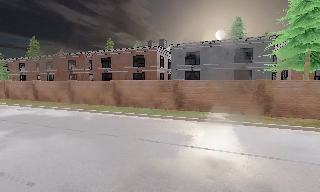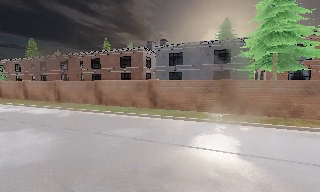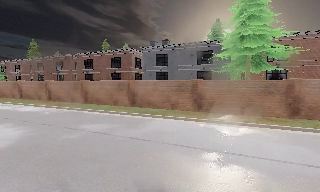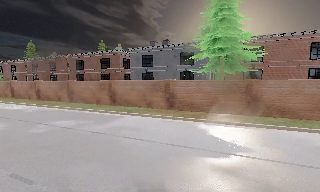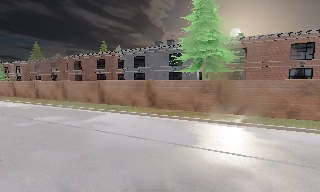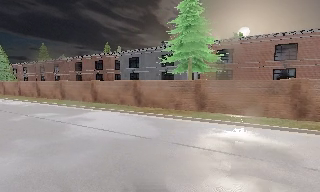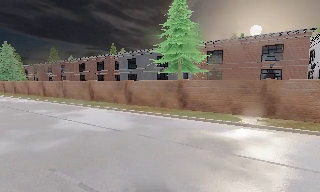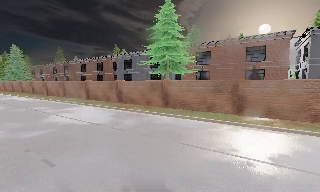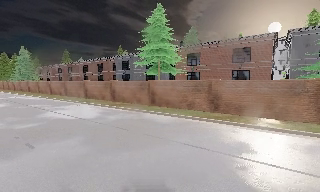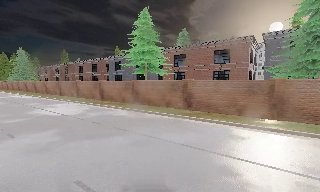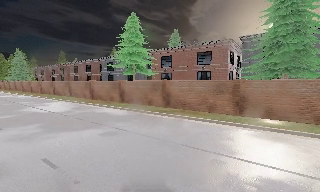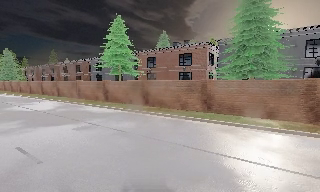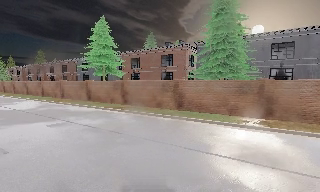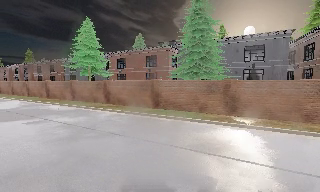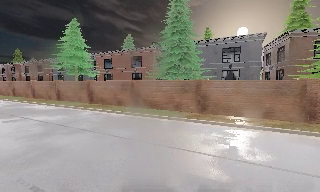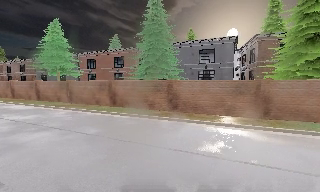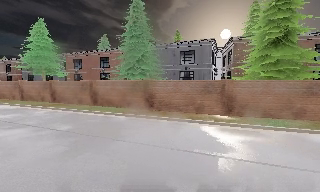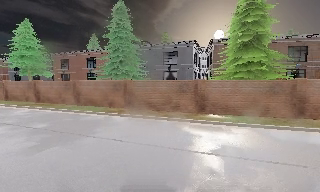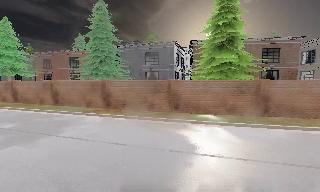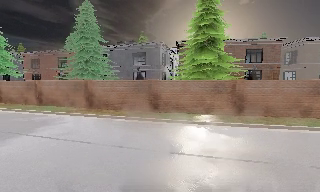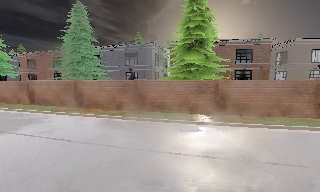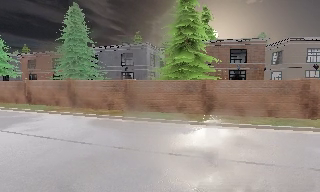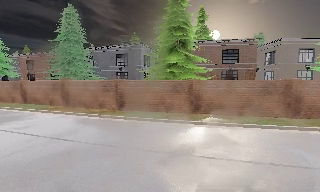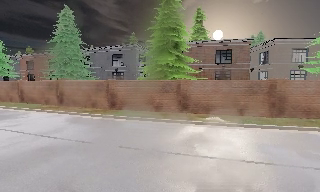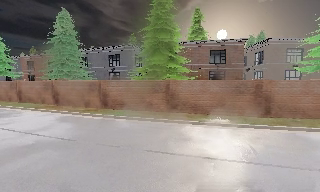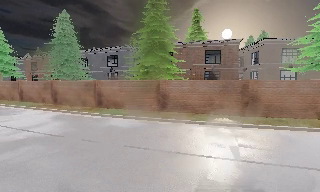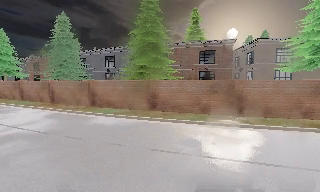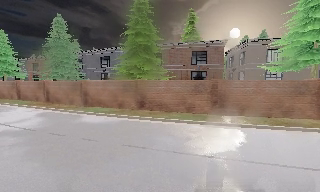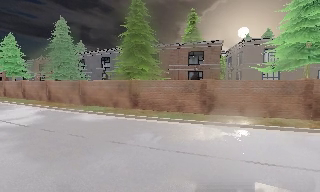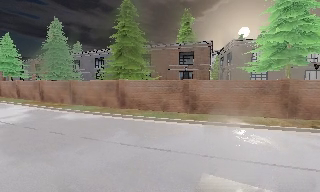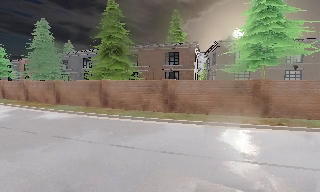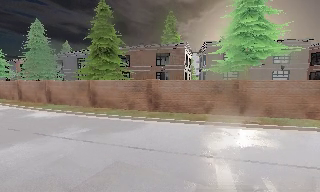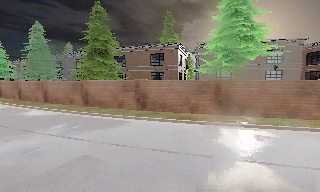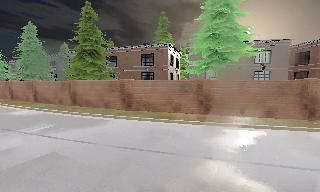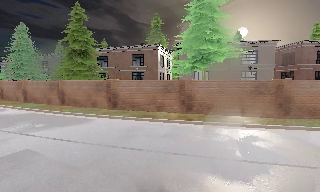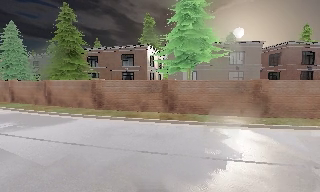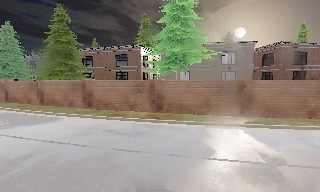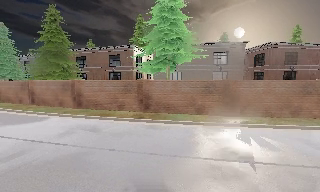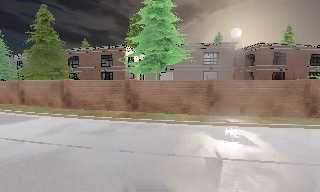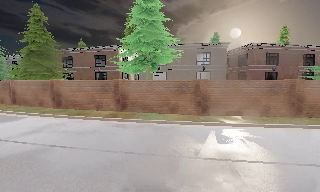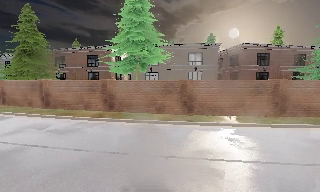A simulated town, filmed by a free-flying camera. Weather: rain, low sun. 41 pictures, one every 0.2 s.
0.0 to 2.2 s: The camera pans to its left, which is counterclockwise from overhead, by about 15 degrees. It travels to its right and backward, about 25 m, so close, fixed things drift to the left.
2.2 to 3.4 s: The camera swings to its right by about 15 degrees, and the scene slides to the left. It travels to its right and backward, about 9 m, so close, fixed things drift to the left.
3.4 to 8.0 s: The camera travels to its right, about 25 m, so close, fixed things drift to the left.
The film runs backward here.
